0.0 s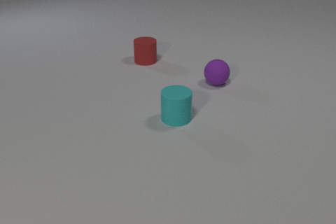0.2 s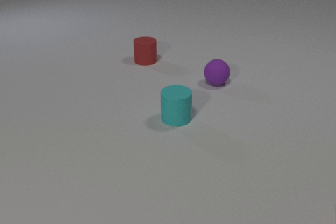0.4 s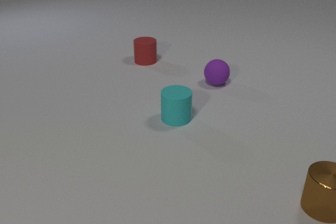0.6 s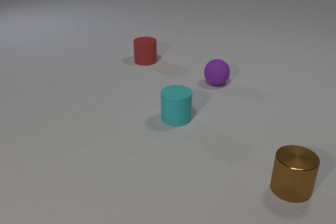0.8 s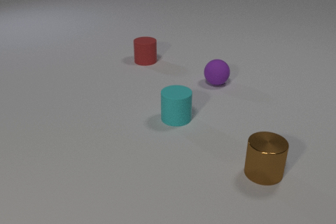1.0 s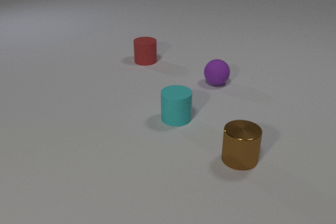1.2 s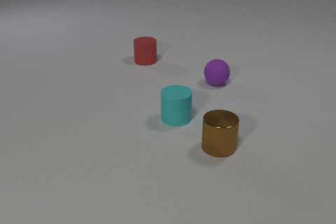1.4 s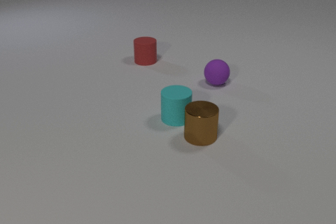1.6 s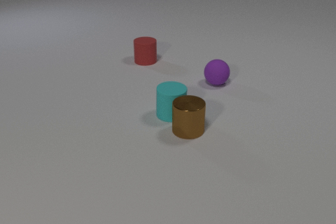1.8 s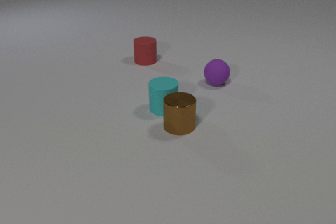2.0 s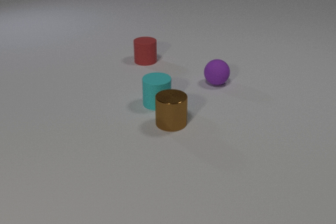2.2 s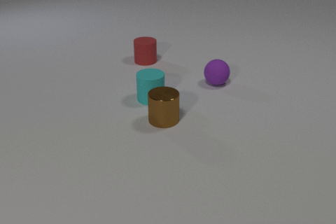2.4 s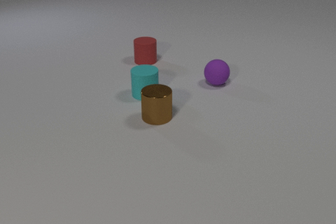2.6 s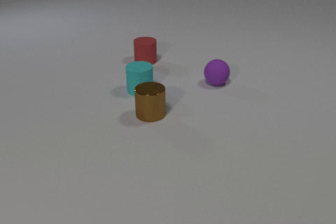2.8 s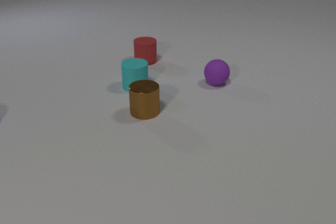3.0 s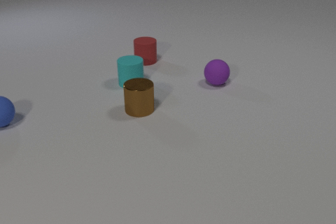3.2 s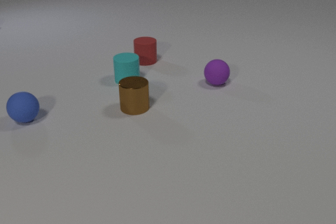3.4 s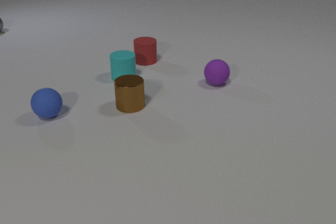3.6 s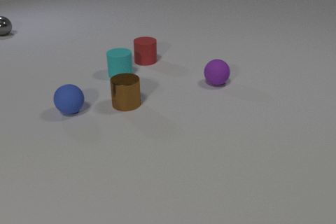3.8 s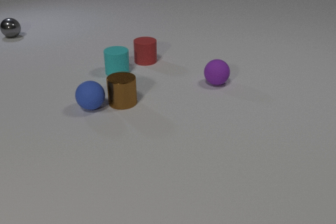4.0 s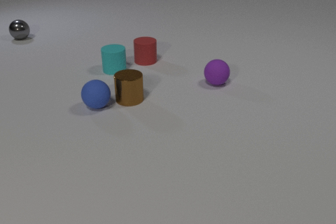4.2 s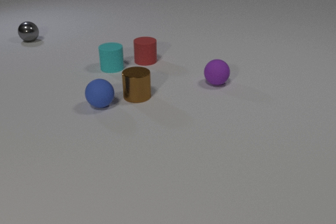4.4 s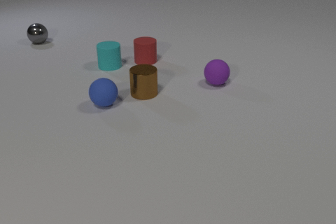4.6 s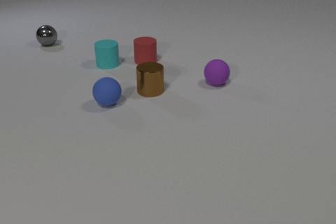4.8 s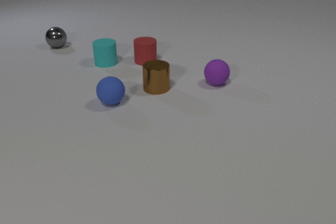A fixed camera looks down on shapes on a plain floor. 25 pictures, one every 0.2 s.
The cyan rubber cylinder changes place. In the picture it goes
away from the camera.
0.0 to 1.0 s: The brown metal cylinder comes in at the right edge, slides to the left and away from the camera.
1.0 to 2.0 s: The brown metal cylinder slides to the left and away from the camera. The cyan rubber cylinder slides away from the camera and to the left. The brown metal cylinder and the cyan rubber cylinder collide.
2.0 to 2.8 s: The brown metal cylinder slides to the left and away from the camera. The cyan rubber cylinder slides away from the camera and to the left.
2.8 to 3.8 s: The brown metal cylinder slides to the left and away from the camera. The cyan rubber cylinder slides away from the camera and to the left. The gray metal sphere comes in at the left edge, rolls toward the camera and to the right. The blue rubber sphere comes in at the left edge, rolls to the right.
3.8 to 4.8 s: The brown metal cylinder slides to the right and away from the camera. The cyan rubber cylinder slides away from the camera and to the left. The gray metal sphere rolls toward the camera and to the right. The blue rubber sphere rolls to the right. The brown metal cylinder and the blue rubber sphere collide.
What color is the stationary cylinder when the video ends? red.
What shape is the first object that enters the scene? cylinder.
What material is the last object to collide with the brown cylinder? rubber.
